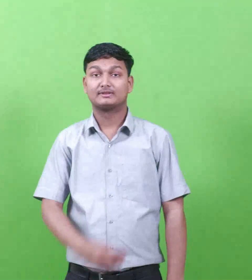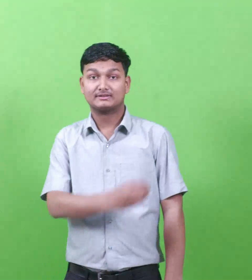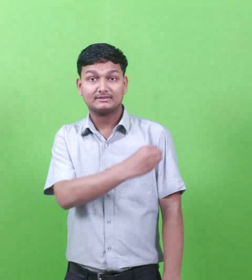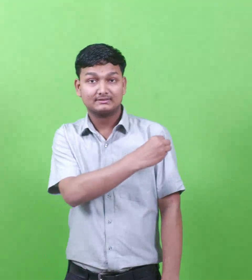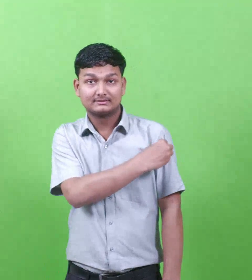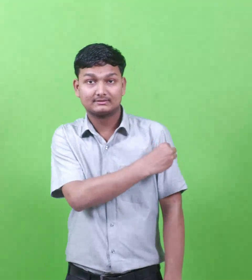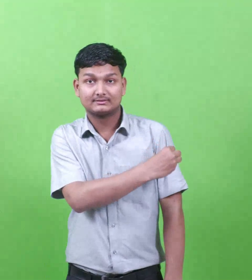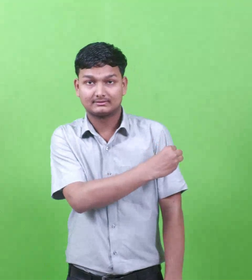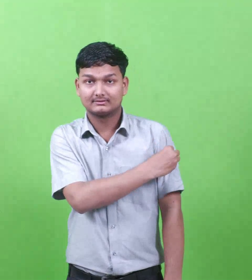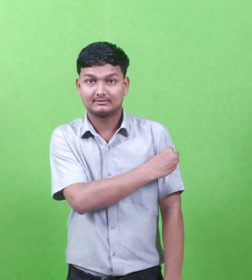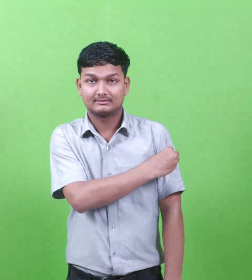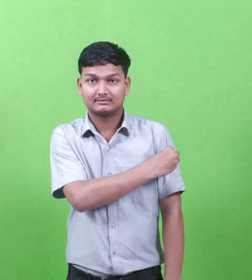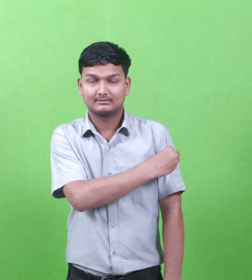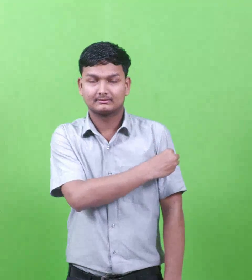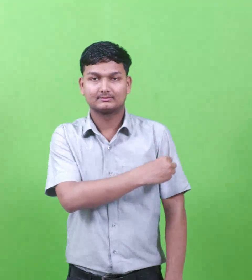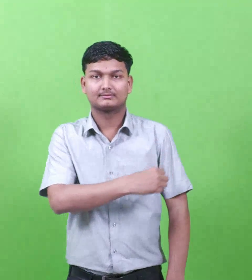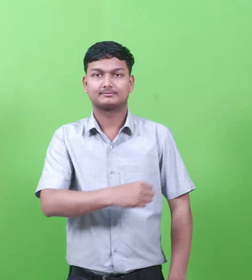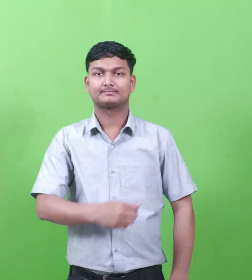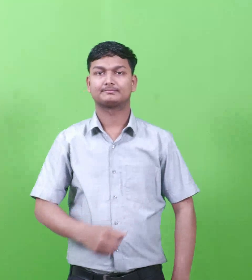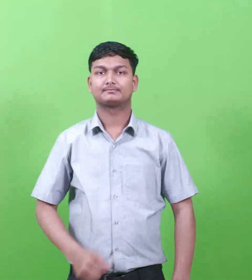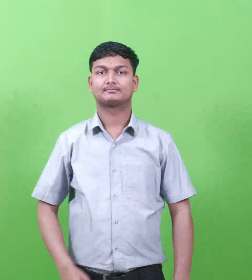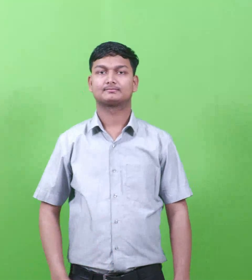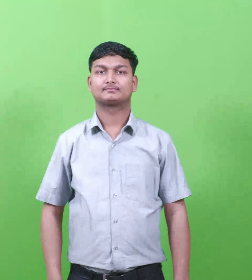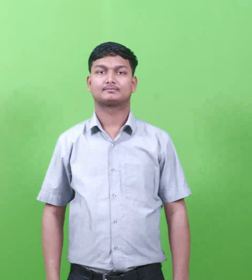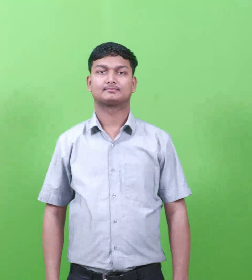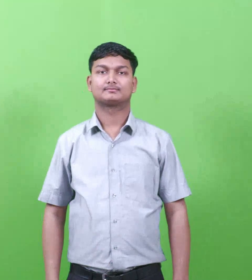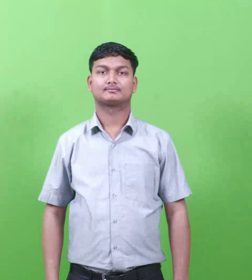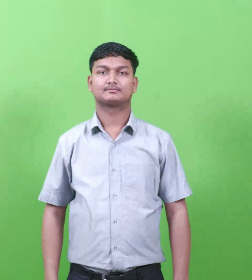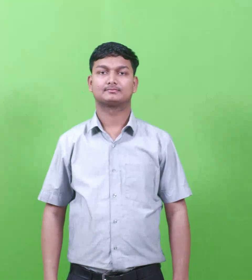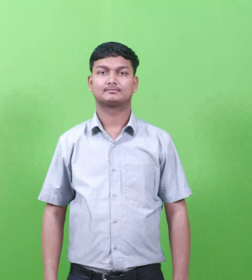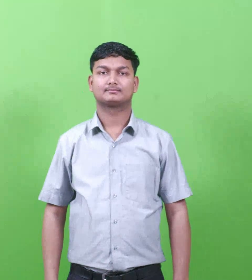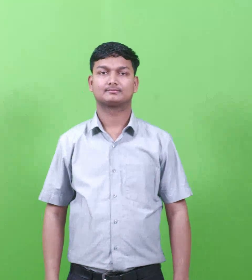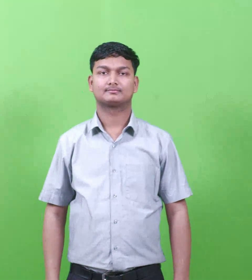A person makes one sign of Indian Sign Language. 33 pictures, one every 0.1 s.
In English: philip-(mark-6)
